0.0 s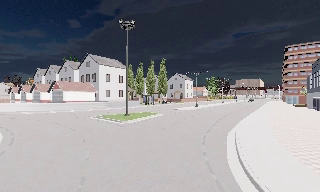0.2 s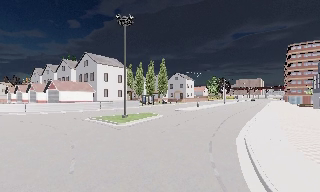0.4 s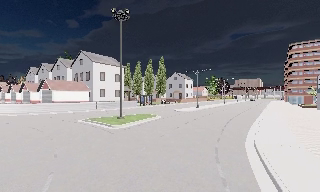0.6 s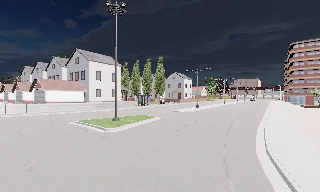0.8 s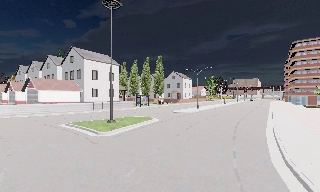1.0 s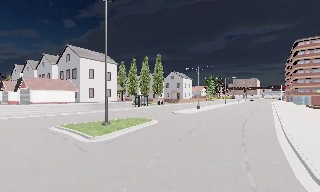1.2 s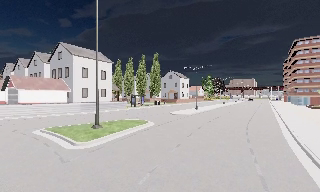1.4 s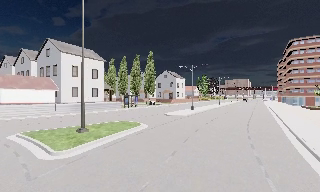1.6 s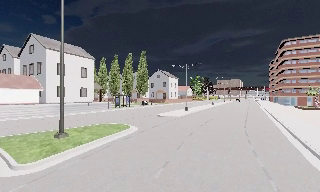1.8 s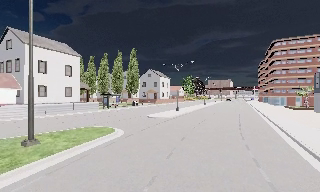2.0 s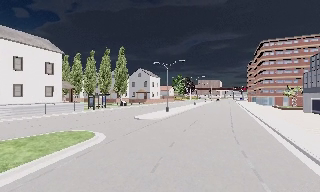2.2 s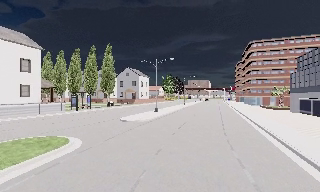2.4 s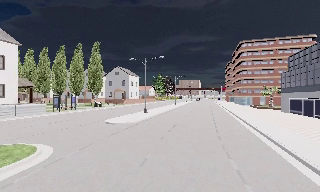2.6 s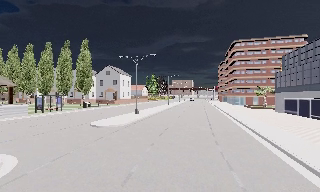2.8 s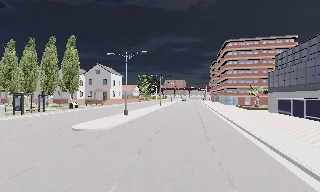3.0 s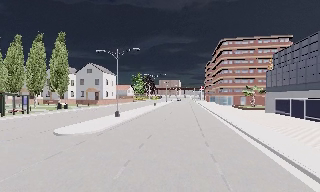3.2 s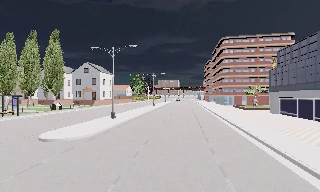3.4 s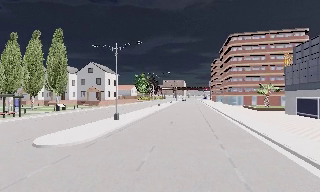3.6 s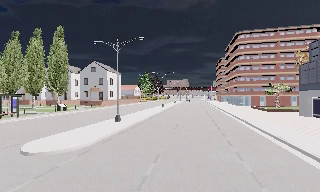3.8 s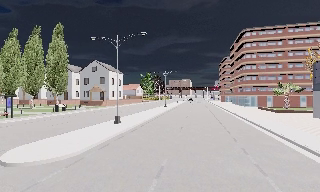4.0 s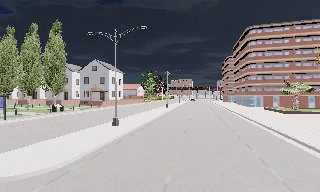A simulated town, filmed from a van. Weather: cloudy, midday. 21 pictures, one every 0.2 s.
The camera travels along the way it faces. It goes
forward.
0.0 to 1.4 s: The camera travels forward, about 9 m, so what stands in front looms larger.
1.4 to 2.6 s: The camera swings to its right by about 20 degrees, and the scene slides to the left. It travels forward, about 7 m, so what stands in front looms larger.
2.6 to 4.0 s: The camera travels forward, about 9 m, so what stands in front looms larger.
The film runs forward here.
